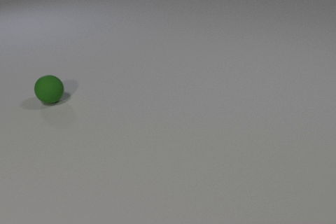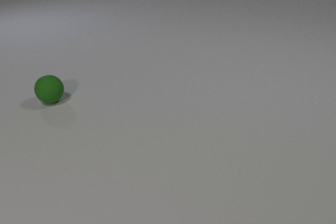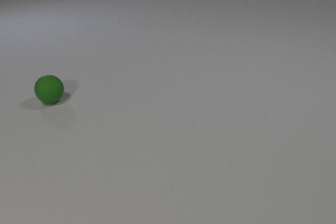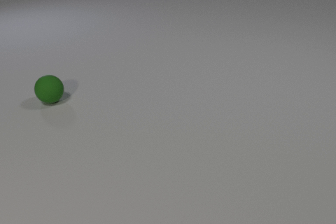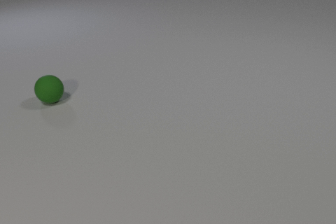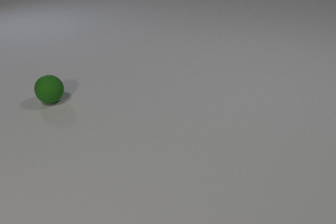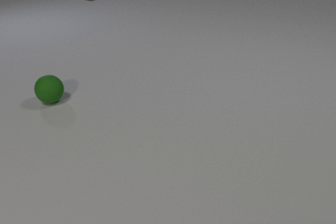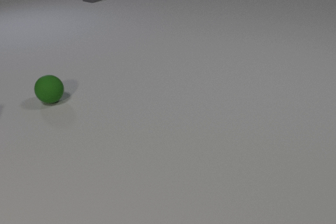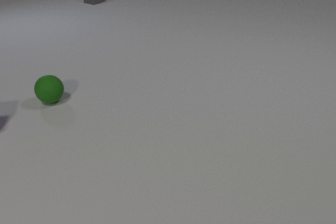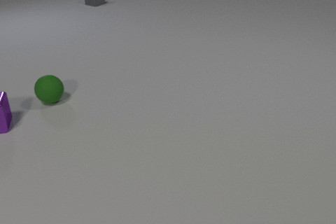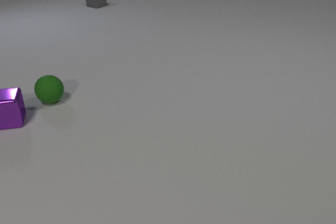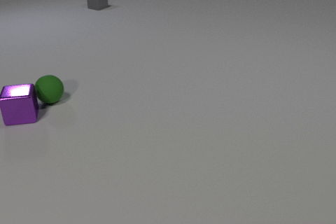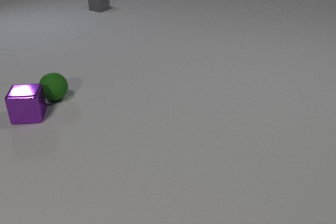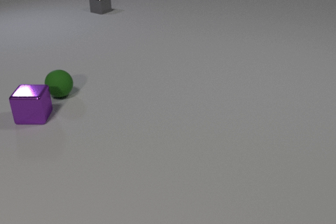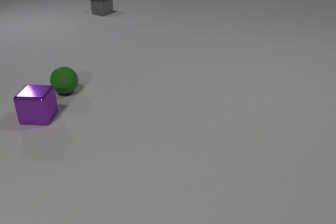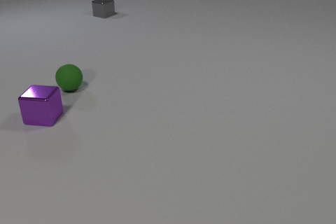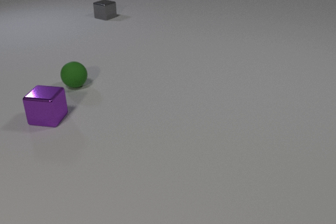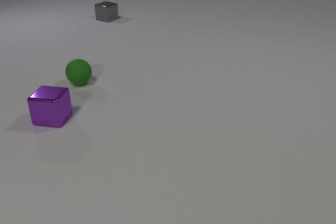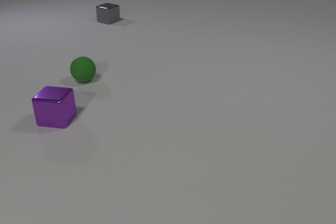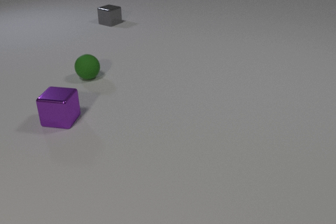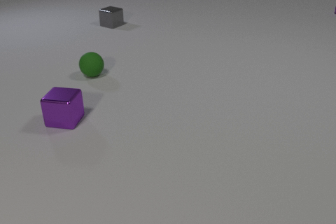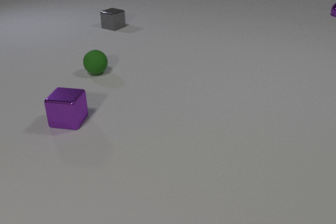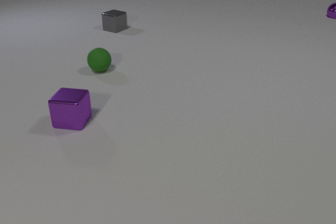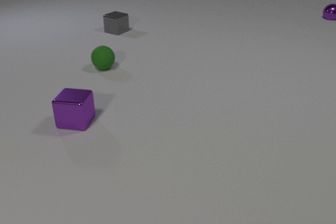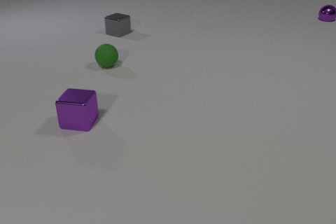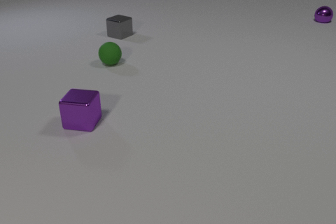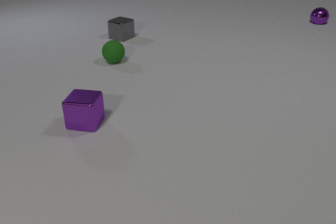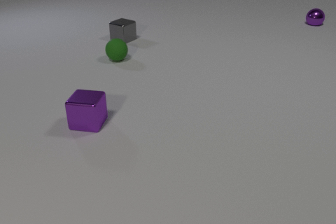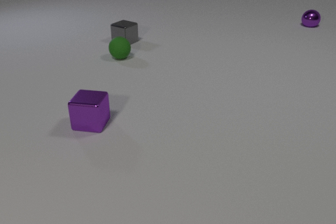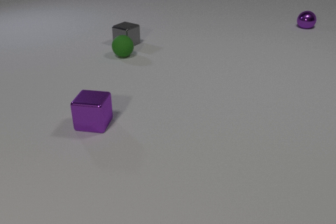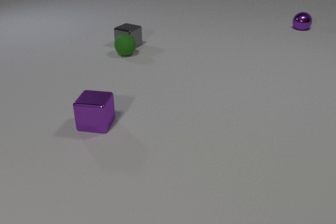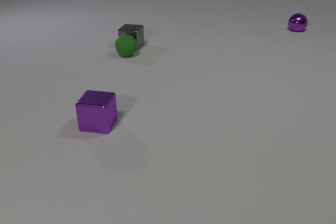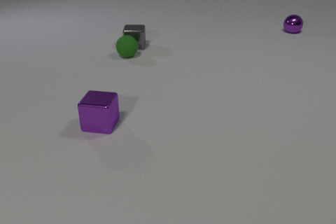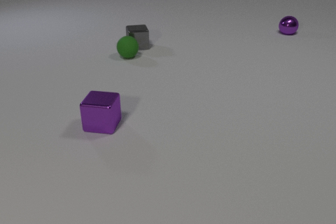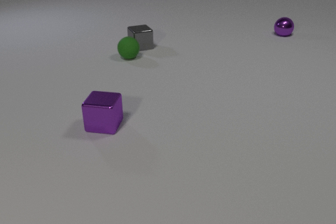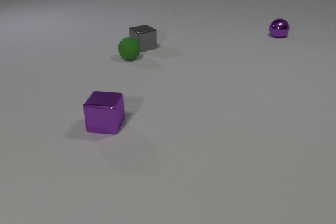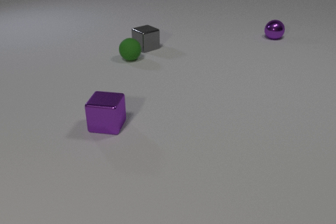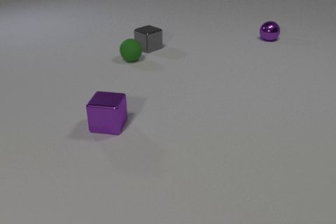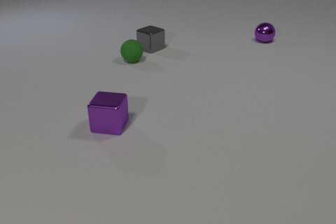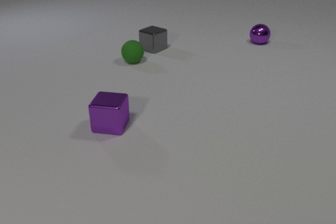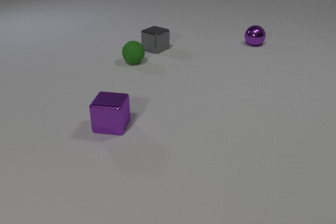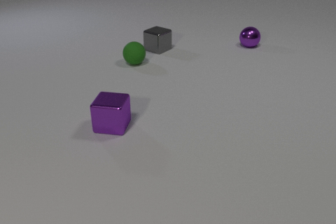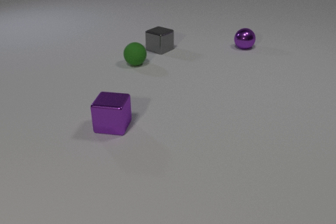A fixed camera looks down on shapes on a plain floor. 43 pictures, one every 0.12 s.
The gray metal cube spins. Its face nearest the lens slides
to the right.
The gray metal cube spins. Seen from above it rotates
counterclockwise.
0.00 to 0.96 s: The gray metal cube comes in at the top edge, slides toward the camera.
0.96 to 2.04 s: The purple metal cube comes in at the left edge, slides to the right, spins so that its near face slides to the left, clockwise seen from above. The green rubber sphere rolls away from the camera and to the right. The gray metal cube slides toward the camera. The purple metal cube and the green rubber sphere collide.
2.04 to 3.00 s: The purple metal cube slides to the right and toward the camera. The green rubber sphere rolls away from the camera and to the right. The gray metal cube slides toward the camera. The purple metal sphere comes in at the right edge, rolls toward the camera and to the left.
3.00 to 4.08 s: The purple metal cube slides to the right and toward the camera. The green rubber sphere rolls to the right and away from the camera. The gray metal cube slides toward the camera and to the right, spins counterclockwise seen from above by about 60 degrees, its near face sliding to the right. The purple metal sphere rolls toward the camera and to the left. The green rubber sphere and the gray metal cube collide.
4.08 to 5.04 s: The purple metal cube slides to the right. The green rubber sphere rolls toward the camera. The gray metal cube slides to the right, spins counterclockwise seen from above by about 30 degrees, its near face sliding to the right. The purple metal sphere rolls toward the camera and to the left.
What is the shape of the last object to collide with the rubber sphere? cube.
Are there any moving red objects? no.
What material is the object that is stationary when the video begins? rubber.
